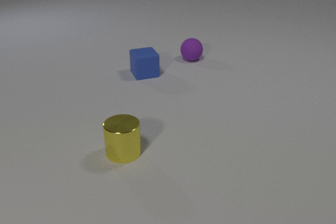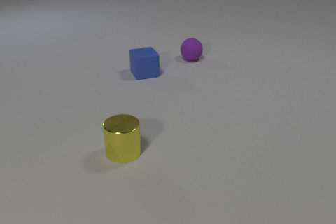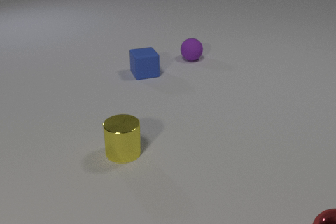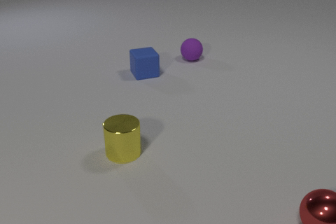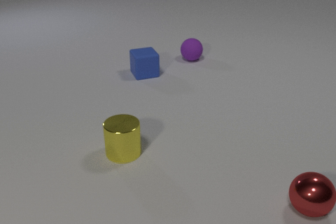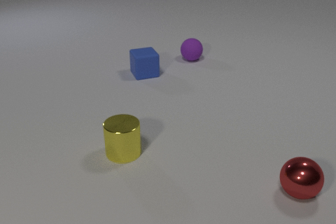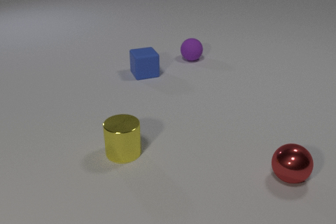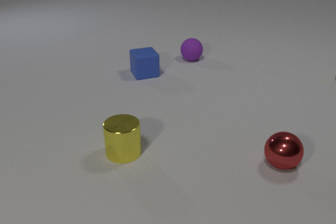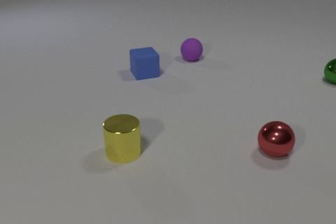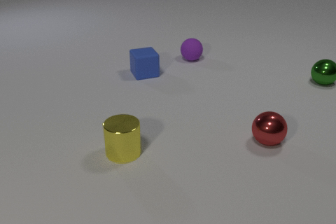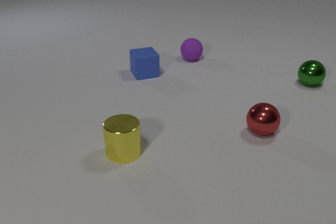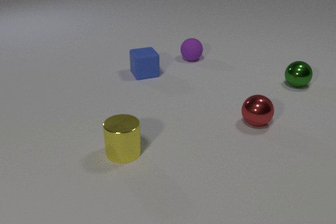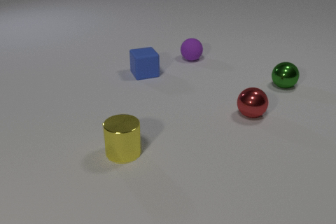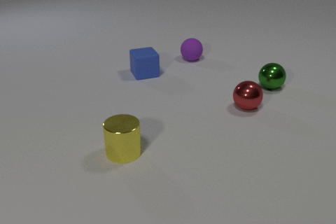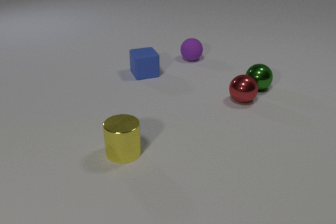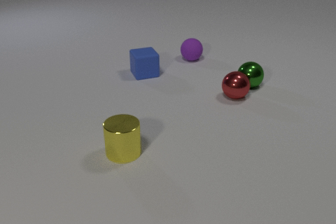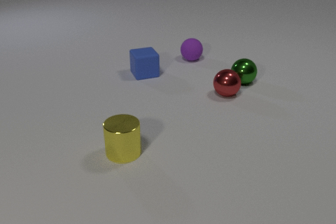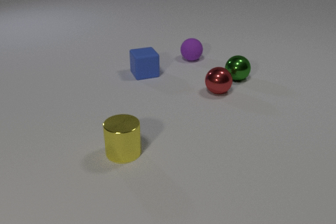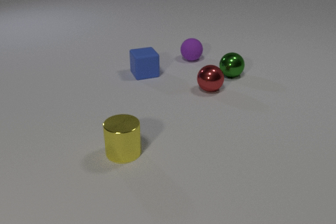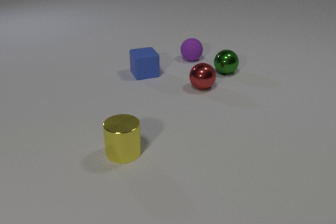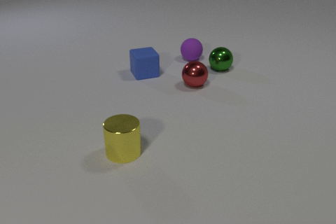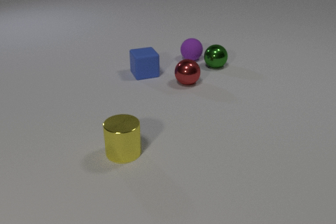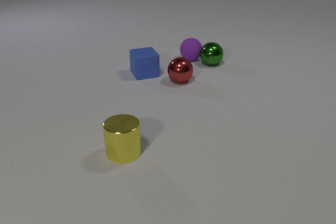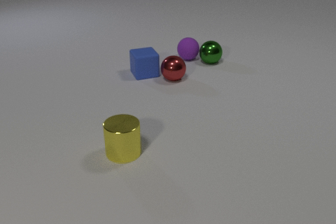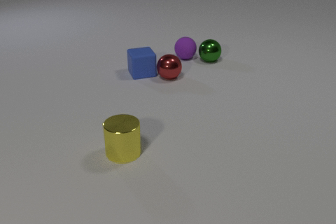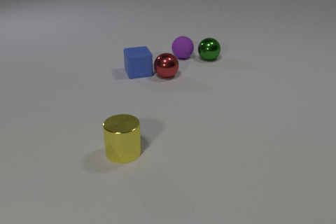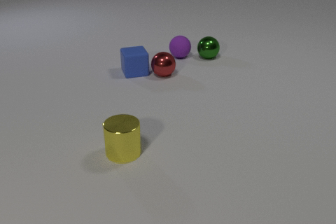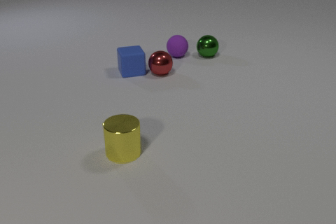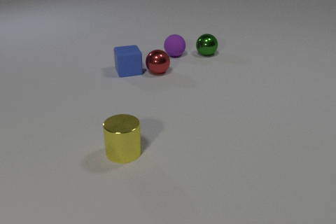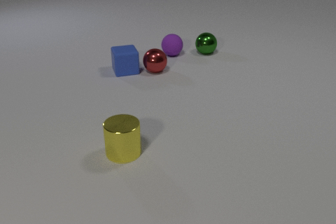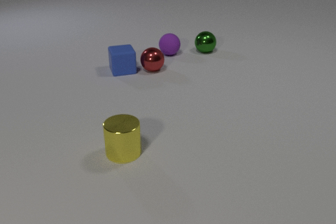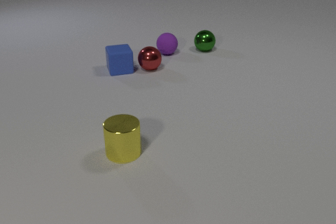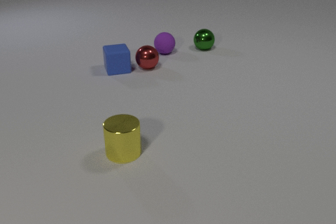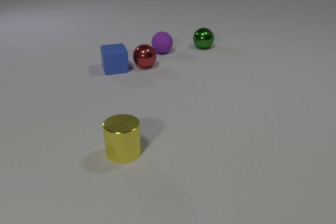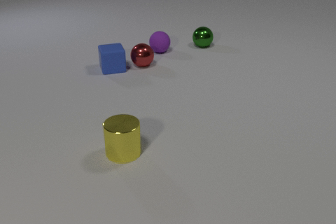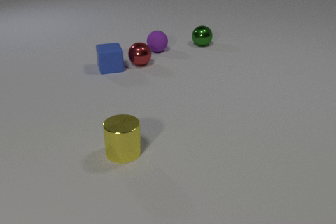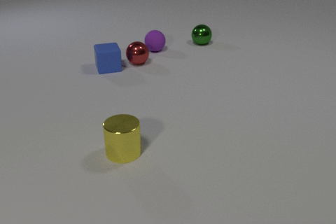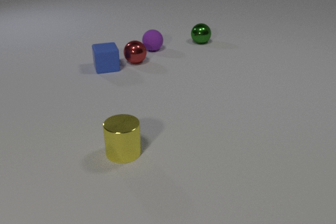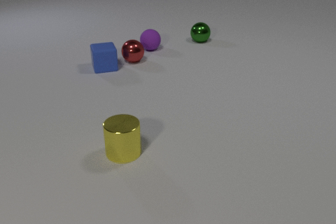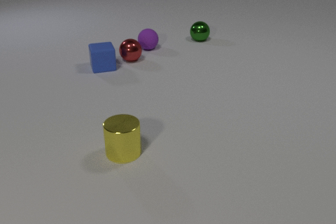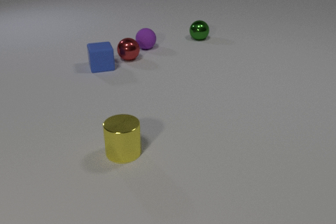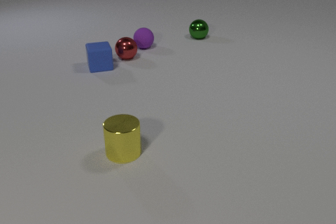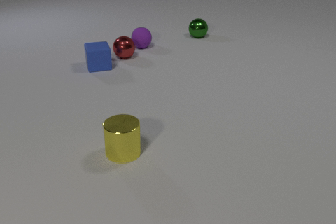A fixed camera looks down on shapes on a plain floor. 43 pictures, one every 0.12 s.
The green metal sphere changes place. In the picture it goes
to the left.
The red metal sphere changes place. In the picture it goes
away from the camera.
0.00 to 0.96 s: The red metal sphere comes in at the bottom edge, rolls away from the camera and to the left. The green metal sphere comes in at the right edge, rolls to the left and toward the camera.
0.96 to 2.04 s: The red metal sphere rolls away from the camera and to the left. The green metal sphere rolls to the left. The red metal sphere and the green metal sphere collide.
2.04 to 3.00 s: The red metal sphere rolls to the left and away from the camera. The green metal sphere rolls away from the camera and to the left. The blue rubber cube slides to the left. The purple rubber sphere rolls to the left and away from the camera. The green metal sphere and the purple rubber sphere collide. The red metal sphere and the blue rubber cube collide.
3.00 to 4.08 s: The red metal sphere rolls away from the camera and to the left. The green metal sphere rolls away from the camera. The blue rubber cube slides to the left and away from the camera. The purple rubber sphere rolls to the left and away from the camera.
4.08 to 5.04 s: The red metal sphere rolls away from the camera and to the left. The green metal sphere rolls away from the camera. The blue rubber cube slides to the left and away from the camera. The purple rubber sphere rolls to the left and away from the camera.
What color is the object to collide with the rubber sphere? green.
How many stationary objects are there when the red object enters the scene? 3.
What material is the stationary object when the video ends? metal.
